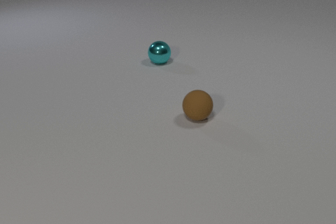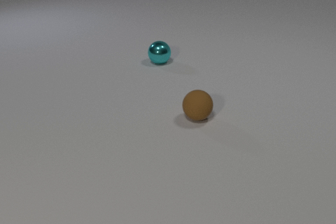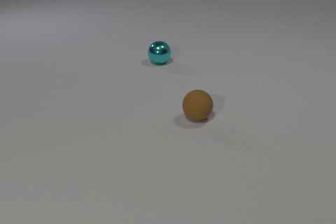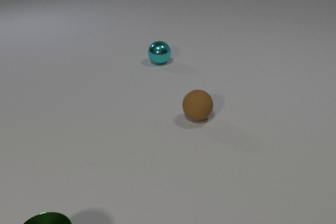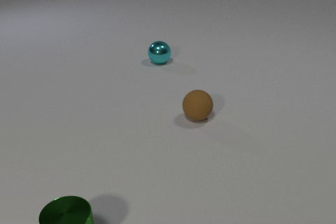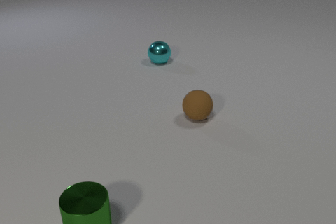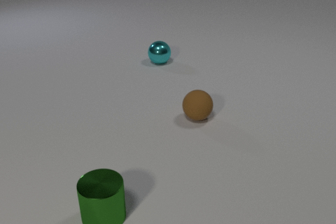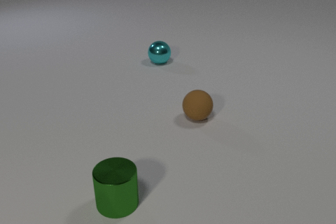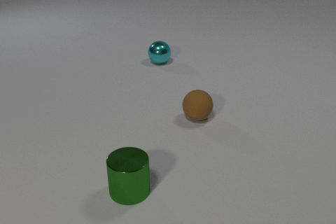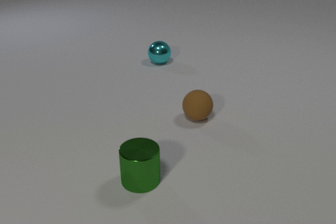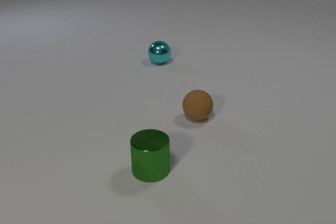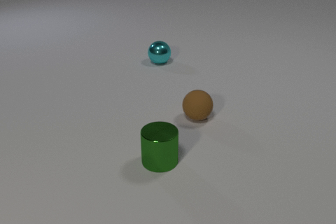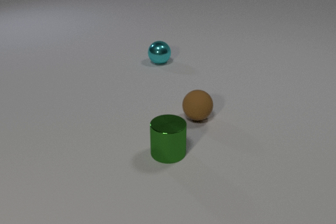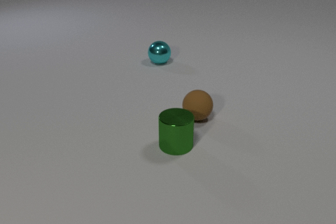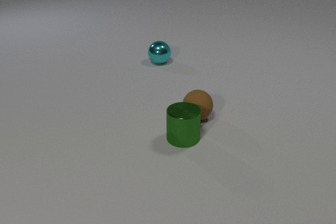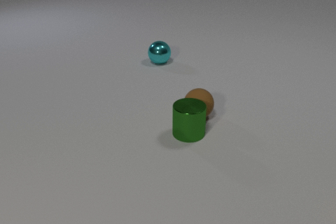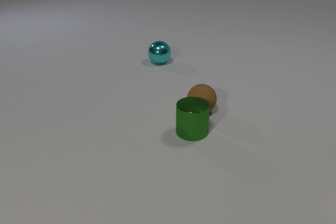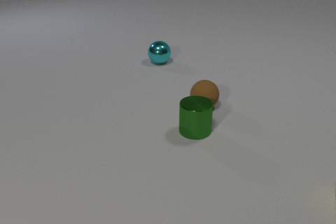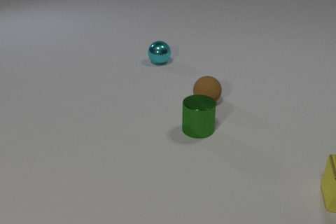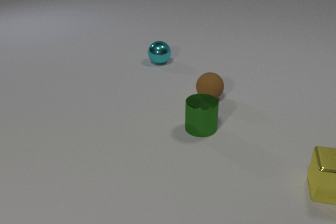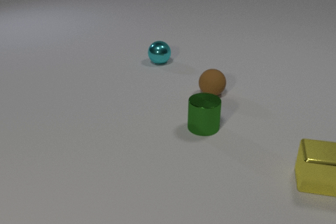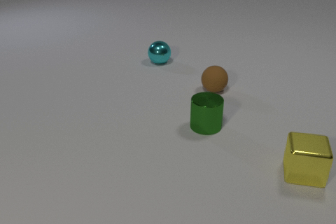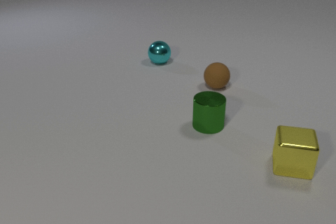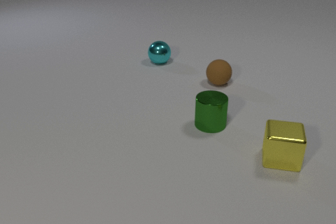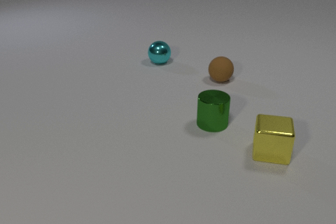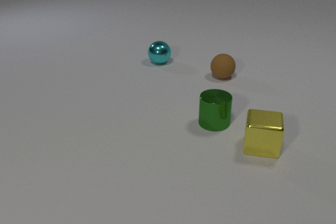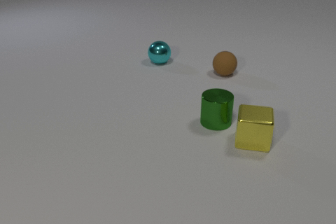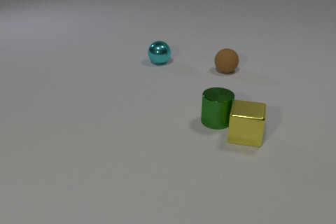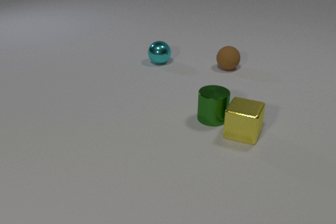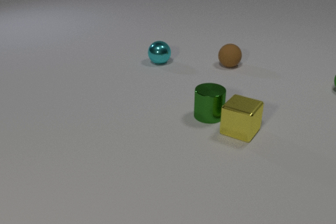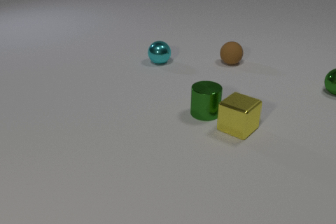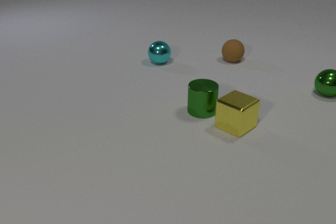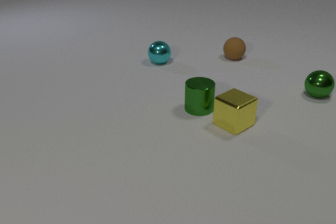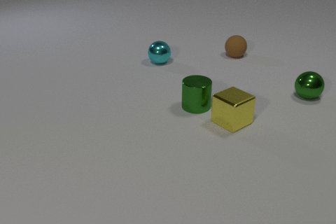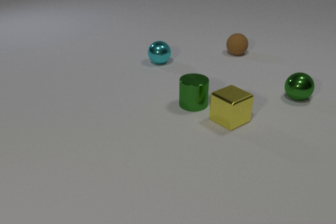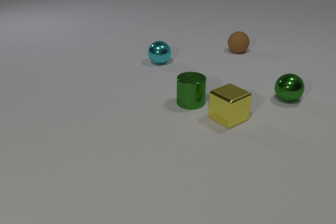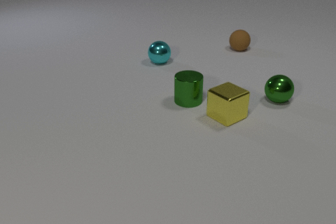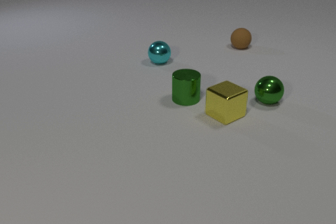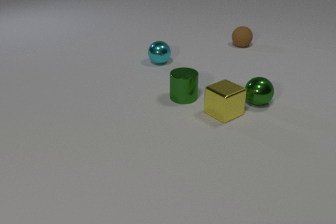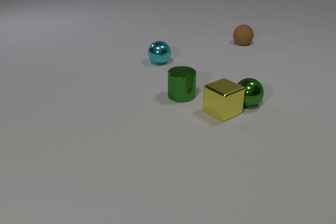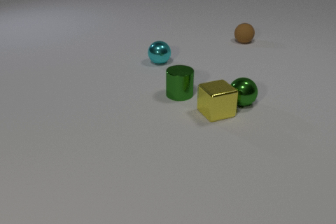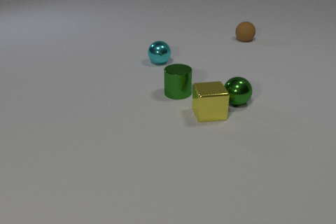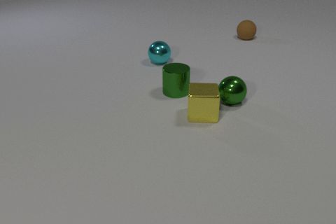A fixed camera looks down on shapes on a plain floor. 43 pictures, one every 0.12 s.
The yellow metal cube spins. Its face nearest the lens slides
to the left.
The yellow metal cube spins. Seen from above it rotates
clockwise.
0.00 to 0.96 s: The green metal cylinder comes in at the bottom edge, slides away from the camera and to the right.
0.96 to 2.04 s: The green metal cylinder slides away from the camera and to the right. The brown rubber sphere rolls away from the camera. The green metal cylinder and the brown rubber sphere collide.
2.04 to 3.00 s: The green metal cylinder slides to the right and away from the camera. The brown rubber sphere rolls away from the camera. The yellow metal cube slides to the left and away from the camera.
3.00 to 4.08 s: The green metal cylinder slides away from the camera and to the left. The brown rubber sphere rolls away from the camera. The yellow metal cube slides away from the camera and to the left, spins clockwise seen from above by about 45 degrees, its near face sliding to the left. The green metal sphere comes in at the right edge, rolls to the left and toward the camera. The green metal cylinder and the yellow metal cube collide.
4.08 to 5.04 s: The green metal cylinder slides away from the camera and to the left. The brown rubber sphere rolls away from the camera. The yellow metal cube slides to the left, spins so that its near face slides to the left, clockwise seen from above. The green metal sphere rolls to the left. The yellow metal cube and the green metal sphere collide.
What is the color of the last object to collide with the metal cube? green.
Are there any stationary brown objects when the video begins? yes.
How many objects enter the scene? 3.
